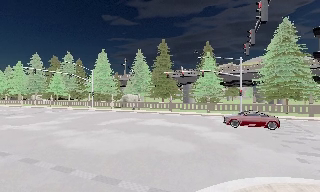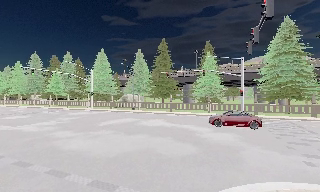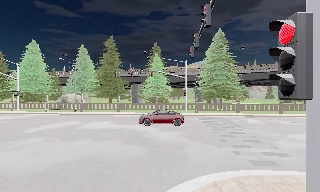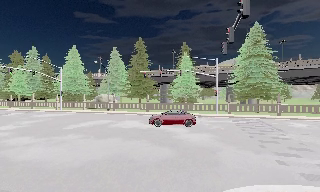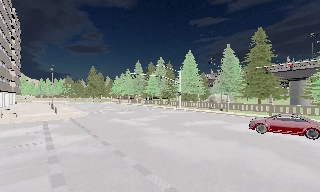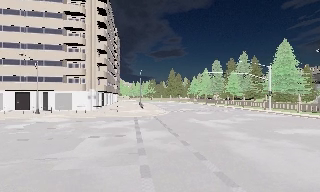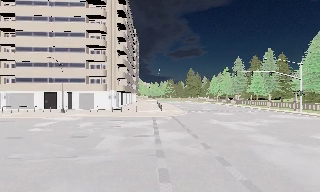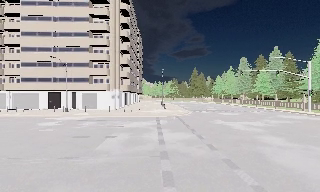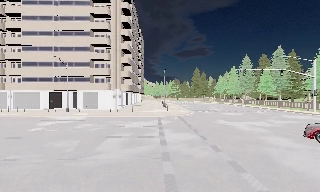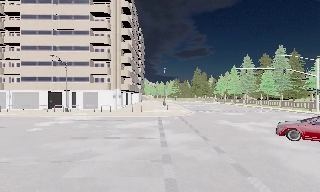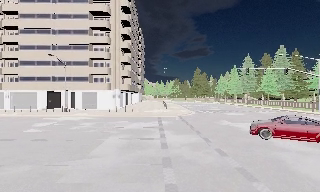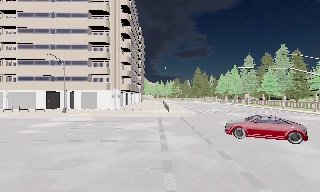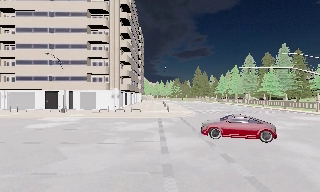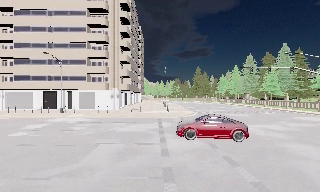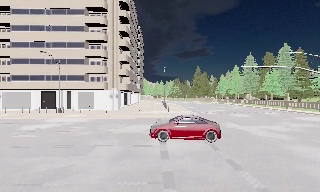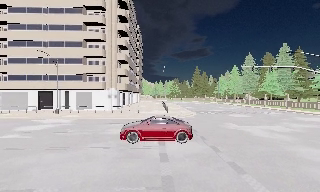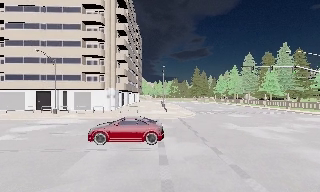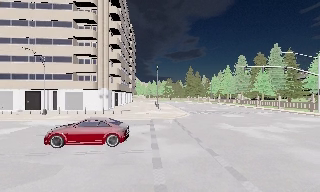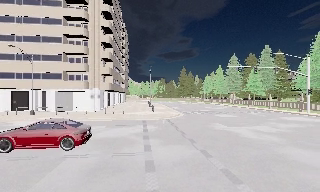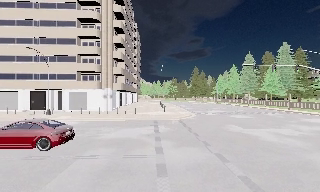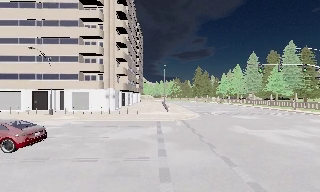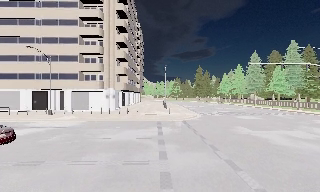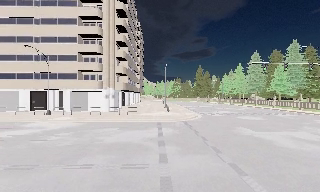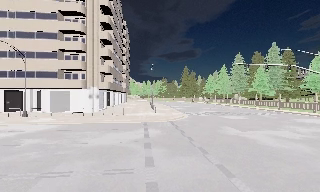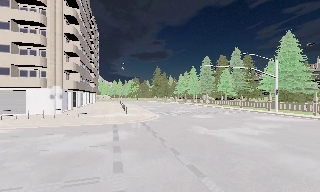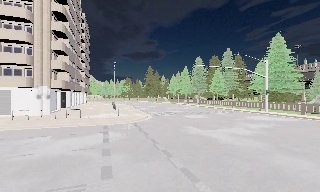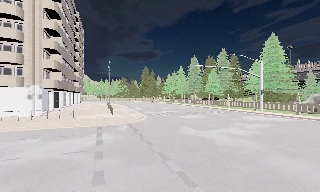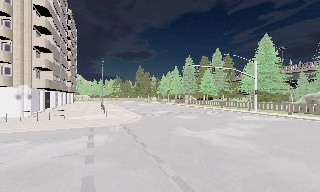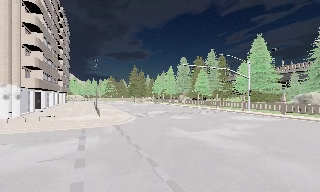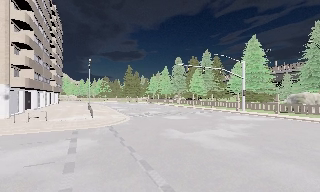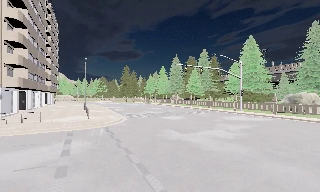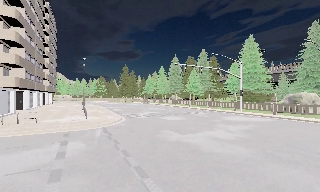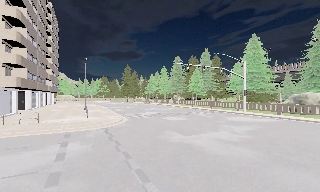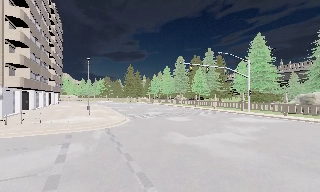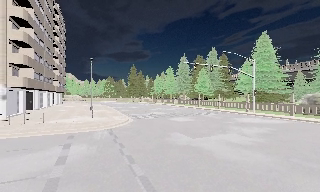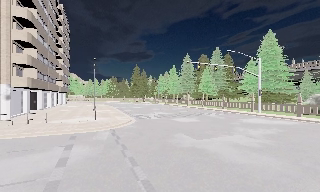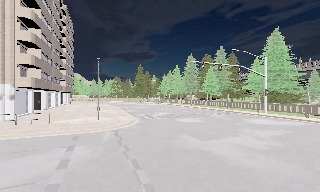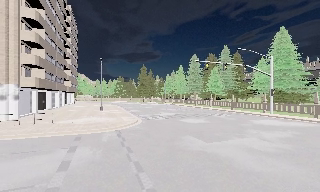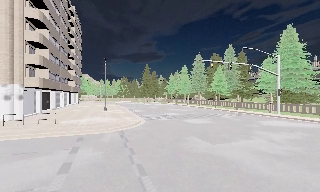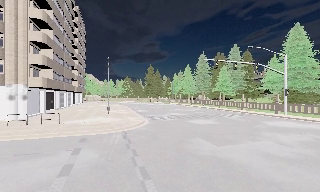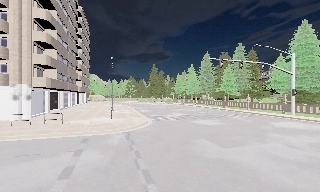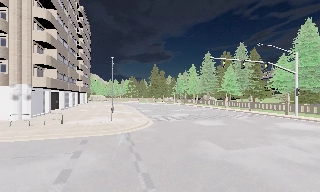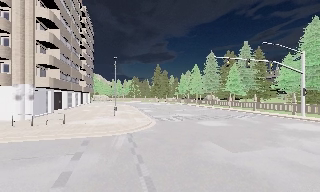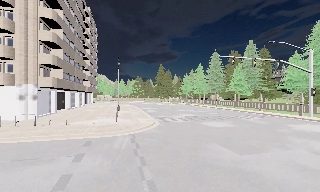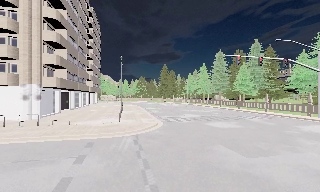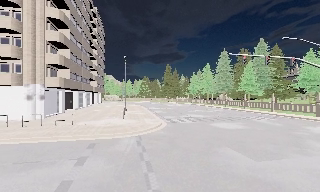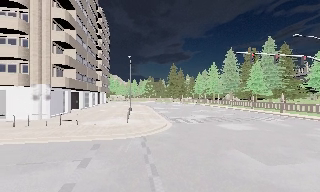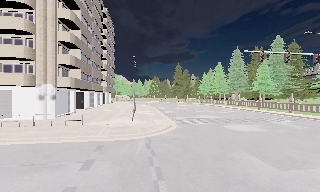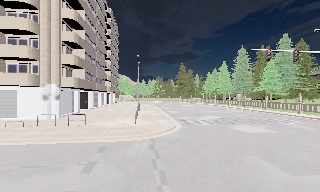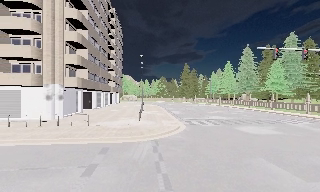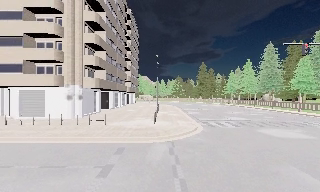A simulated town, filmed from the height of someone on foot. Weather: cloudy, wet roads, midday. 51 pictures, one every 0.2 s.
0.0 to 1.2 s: The scene slides to the right, as the camera pans about 65 degrees to its left. It travels forward, about 2 m.
1.2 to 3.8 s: The camera travels forward, about 4 m, so what stands in front looms larger.
3.8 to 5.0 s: The camera pans to its right, which is clockwise from overhead, by about 15 degrees. It travels forward, about 2 m, so what stands in front looms larger.
5.0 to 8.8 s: The camera travels forward, about 5 m, so what stands in front looms larger.
8.8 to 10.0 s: The camera swings to its left by about 15 degrees, and the scene slides to the right. It travels forward, about 1.5 m, so what stands in front looms larger.
The film runs forward here.
